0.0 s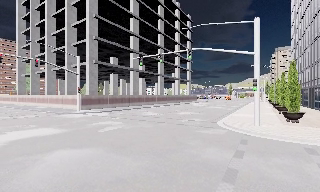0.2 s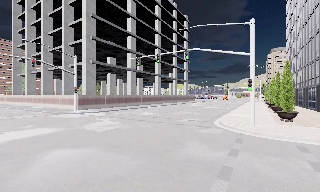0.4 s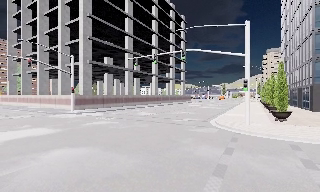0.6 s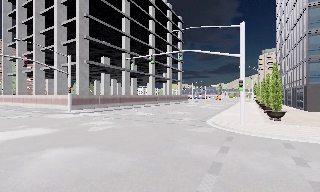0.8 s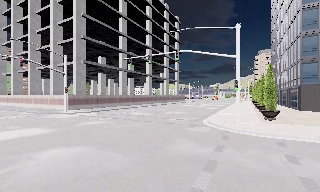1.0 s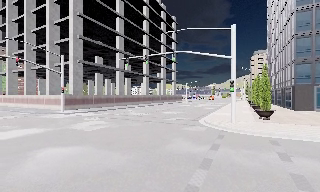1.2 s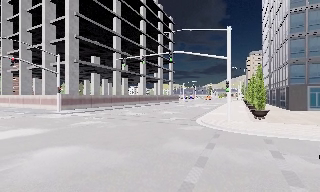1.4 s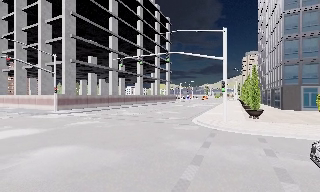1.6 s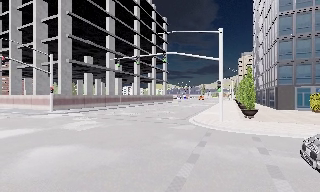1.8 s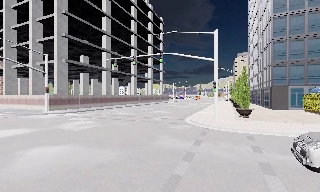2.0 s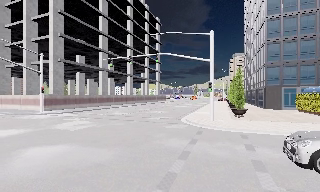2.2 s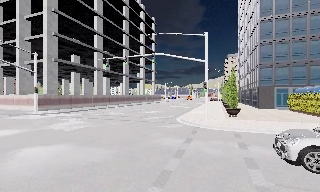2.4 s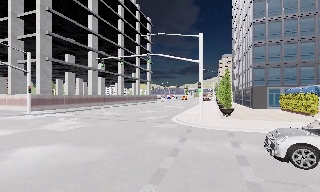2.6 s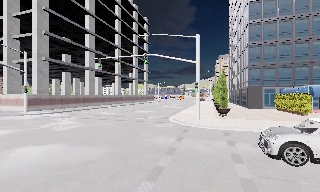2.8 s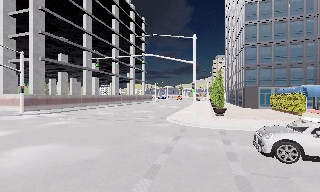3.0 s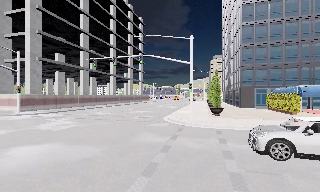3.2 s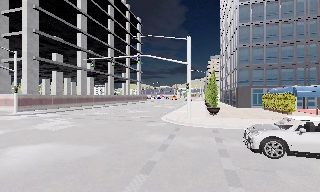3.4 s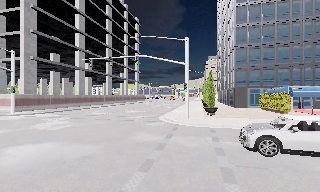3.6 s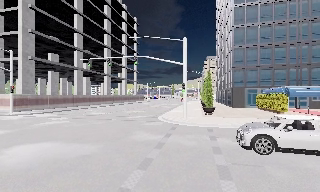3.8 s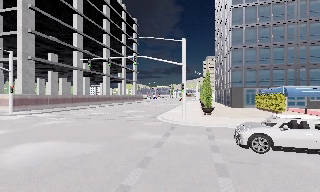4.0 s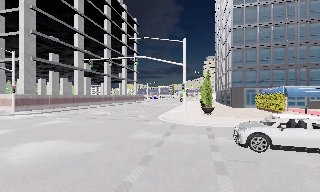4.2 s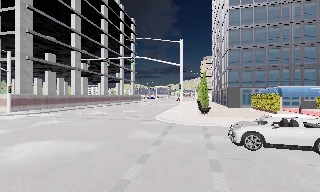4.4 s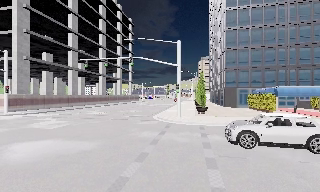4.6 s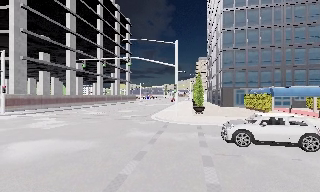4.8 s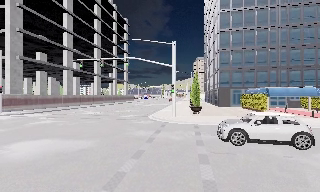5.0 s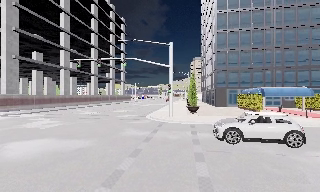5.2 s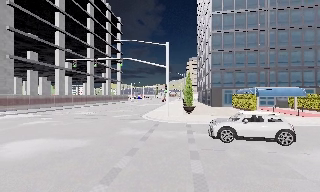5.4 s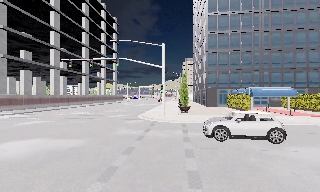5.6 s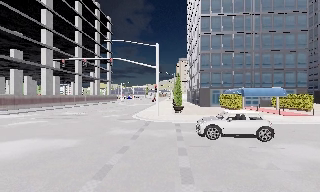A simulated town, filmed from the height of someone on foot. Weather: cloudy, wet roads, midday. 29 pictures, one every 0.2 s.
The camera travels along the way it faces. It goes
backward.
0.0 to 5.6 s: The camera swings to its right by about 30 degrees, and the scene slides to the left. It travels backward, about 4 m, so what stands in front gets smaller.
The film runs backward here.
